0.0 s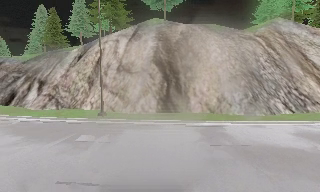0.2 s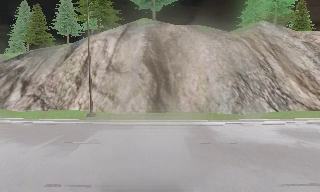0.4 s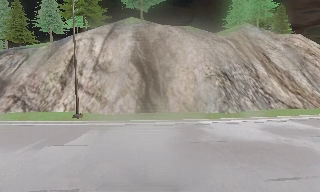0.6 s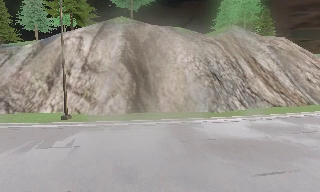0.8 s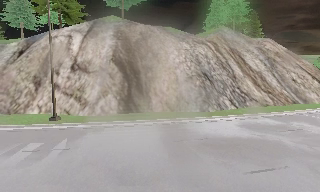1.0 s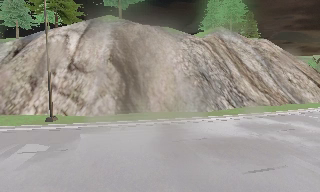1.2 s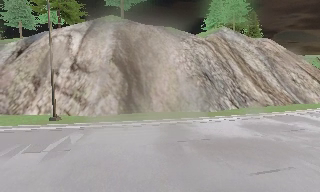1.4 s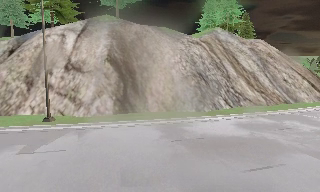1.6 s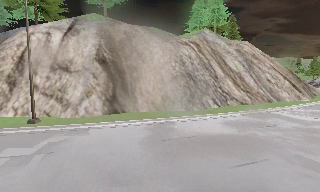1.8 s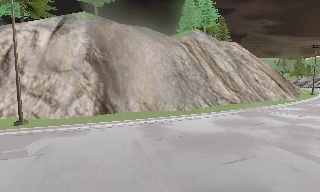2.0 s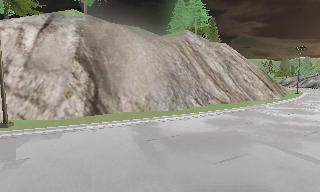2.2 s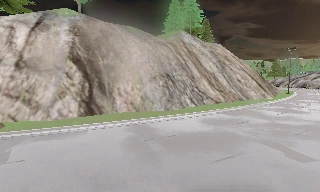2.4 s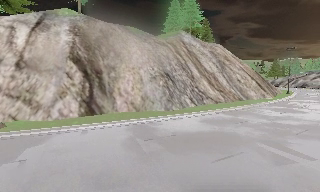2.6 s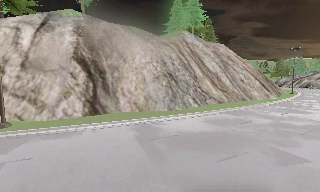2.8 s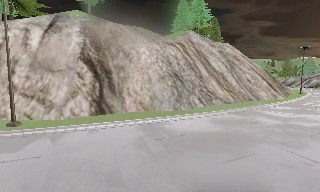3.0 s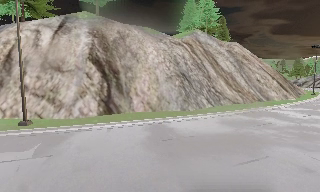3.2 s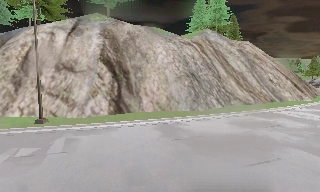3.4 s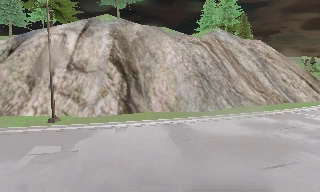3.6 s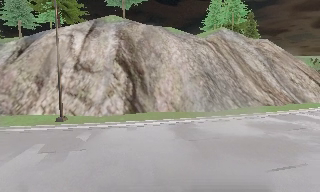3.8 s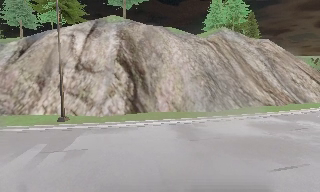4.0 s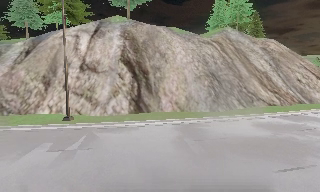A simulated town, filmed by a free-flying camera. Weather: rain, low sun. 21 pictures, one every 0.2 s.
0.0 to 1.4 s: The camera pans to its right, which is clockwise from overhead, by about 15 degrees. It travels to its left, about 0.5 m.
1.4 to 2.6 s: The scene slides to the left, as the camera pans about 10 degrees to its right.
2.6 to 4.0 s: The camera pans to its left, which is counterclockwise from overhead, by about 15 degrees. It travels to its left, about 0.5 m, so close, fixed things drift to the right.
The film runs backward here.
